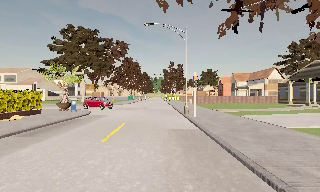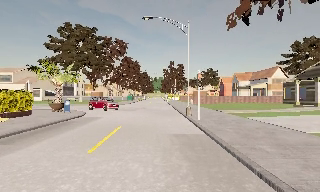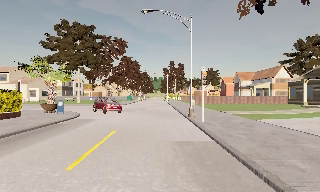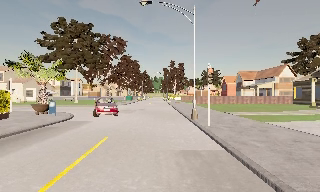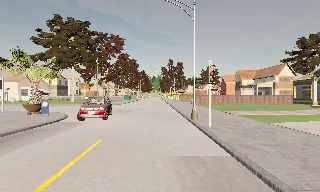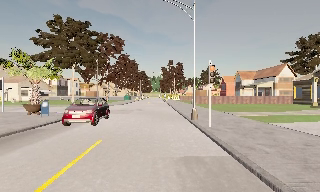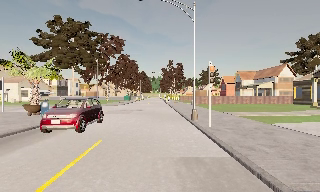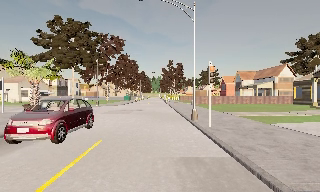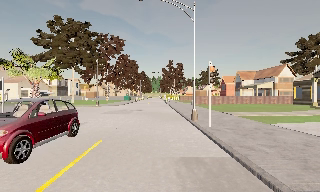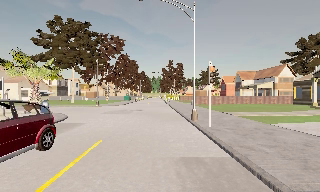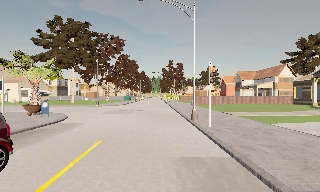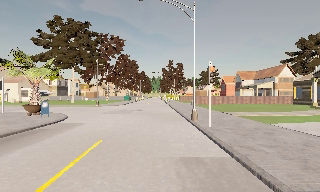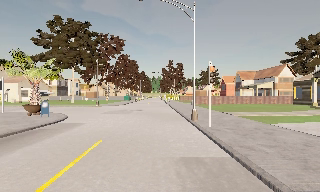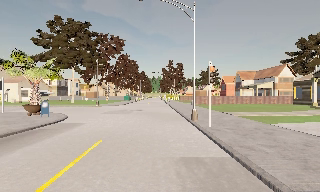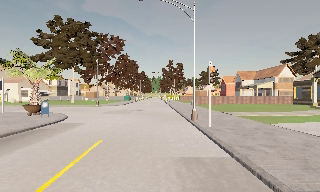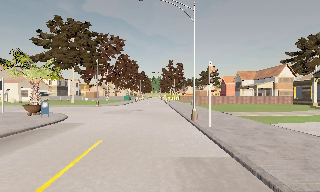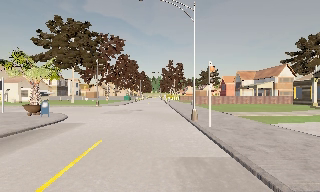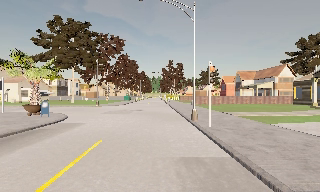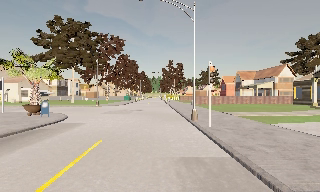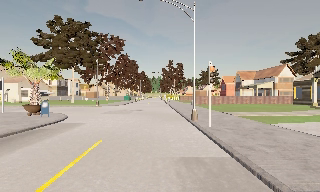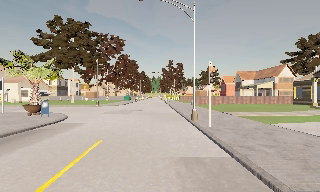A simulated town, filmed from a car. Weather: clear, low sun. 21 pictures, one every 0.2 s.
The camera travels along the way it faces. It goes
forward.
0.0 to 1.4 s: The camera travels forward, about 3.5 m, so what stands in front looms larger. It loses speed.
1.4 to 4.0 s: The camera keeps its place and its aim.
The film runs forward here.
